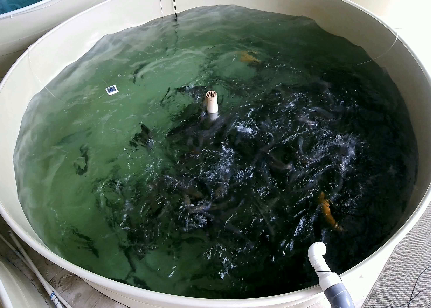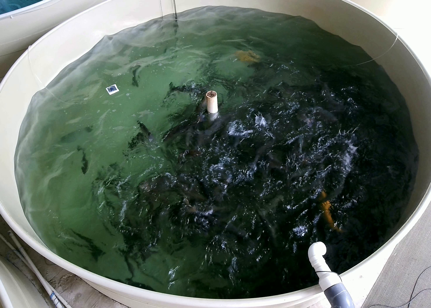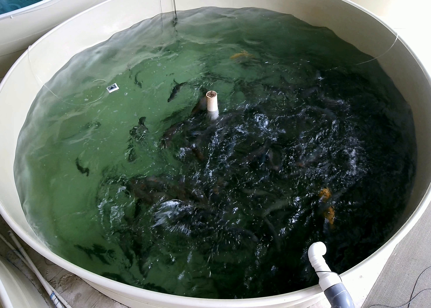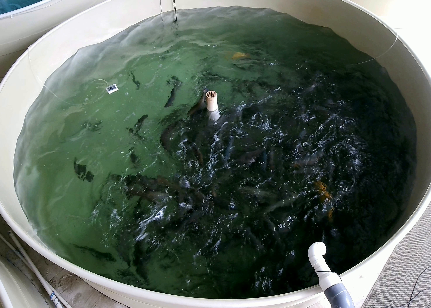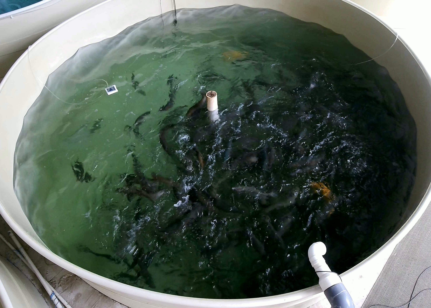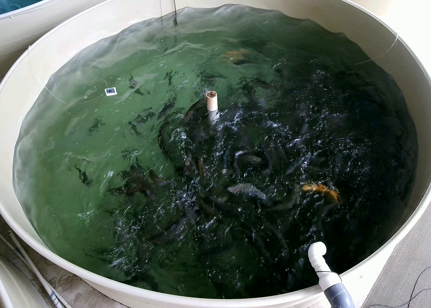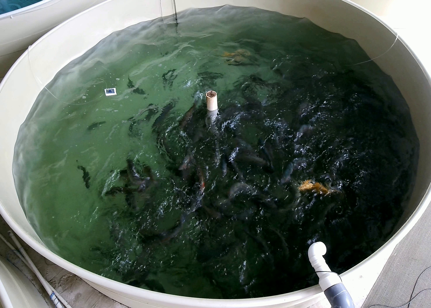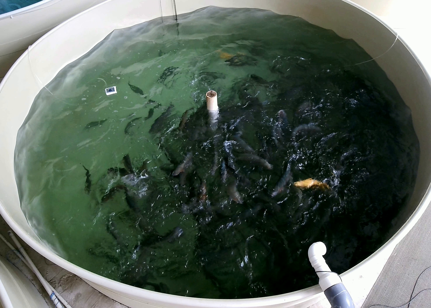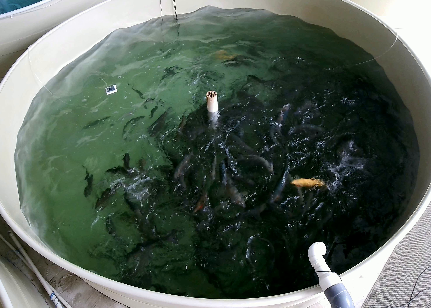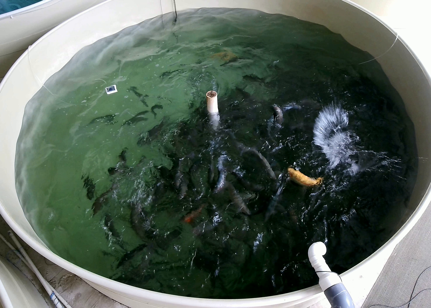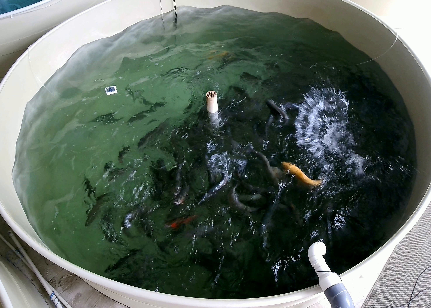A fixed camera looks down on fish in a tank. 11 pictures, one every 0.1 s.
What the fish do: Strong feeding.
